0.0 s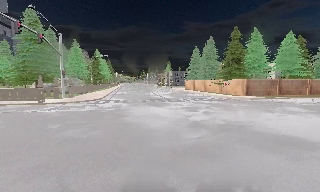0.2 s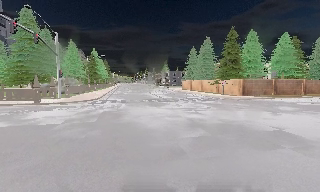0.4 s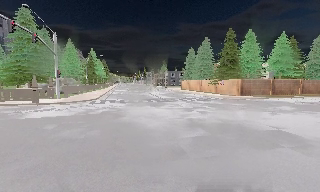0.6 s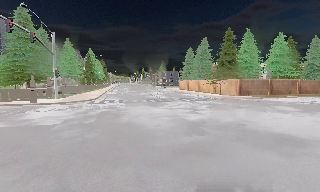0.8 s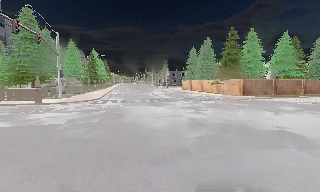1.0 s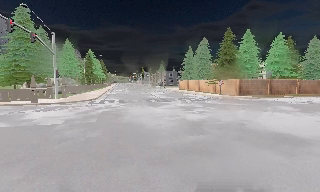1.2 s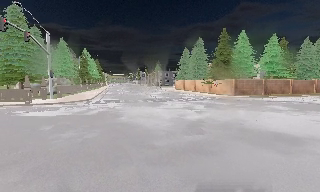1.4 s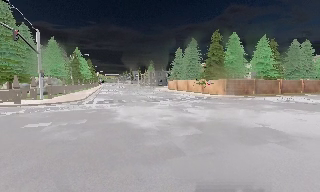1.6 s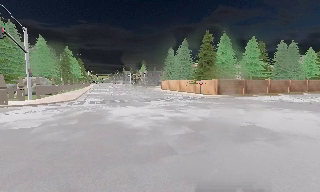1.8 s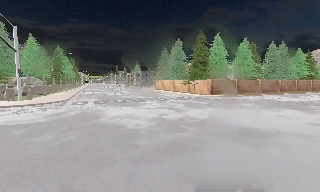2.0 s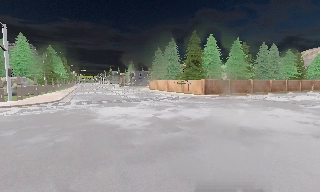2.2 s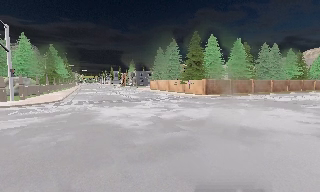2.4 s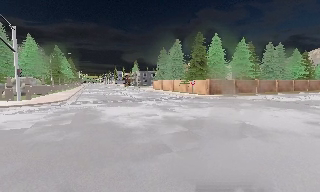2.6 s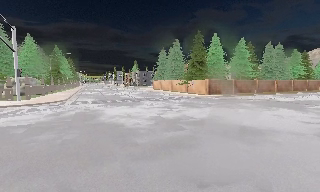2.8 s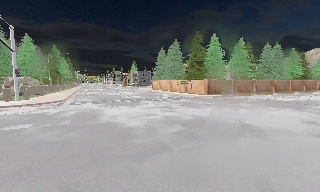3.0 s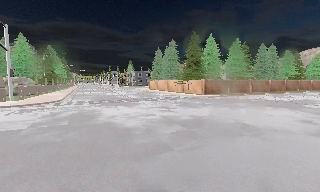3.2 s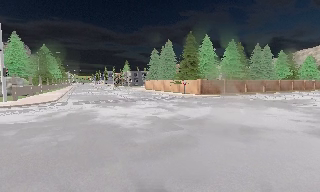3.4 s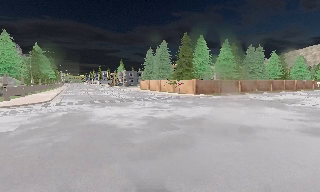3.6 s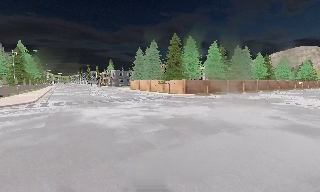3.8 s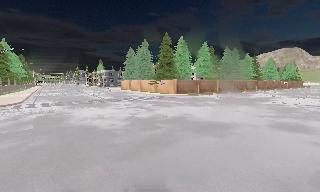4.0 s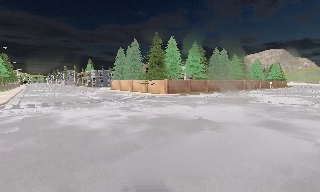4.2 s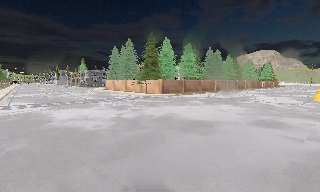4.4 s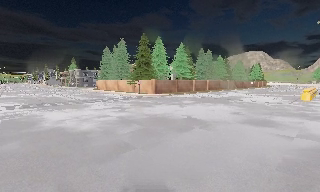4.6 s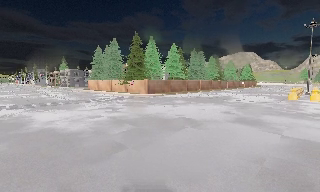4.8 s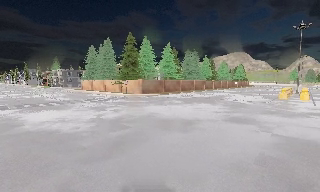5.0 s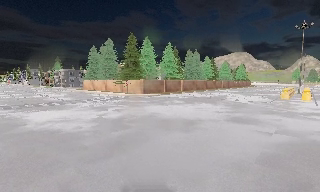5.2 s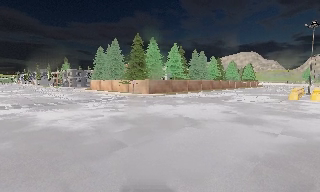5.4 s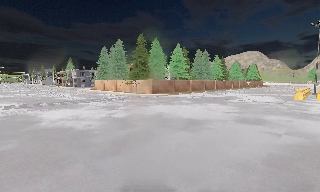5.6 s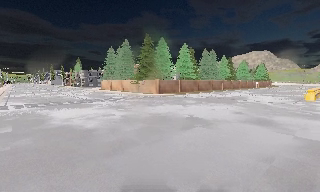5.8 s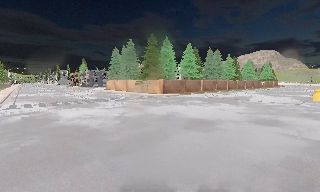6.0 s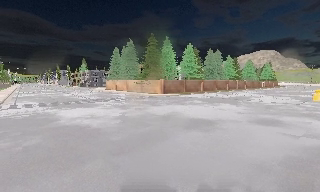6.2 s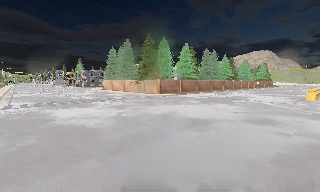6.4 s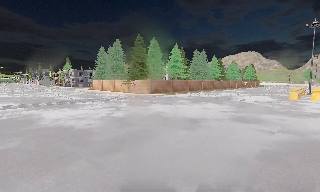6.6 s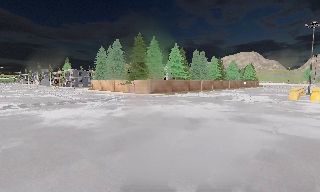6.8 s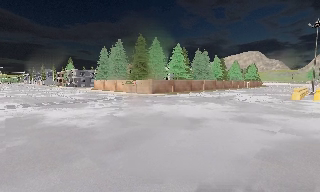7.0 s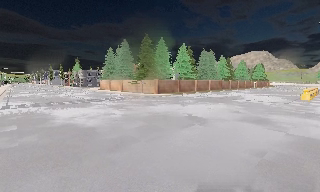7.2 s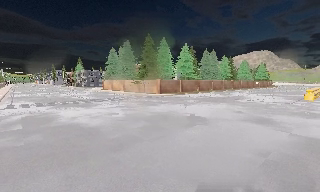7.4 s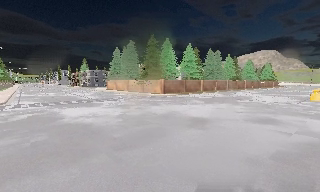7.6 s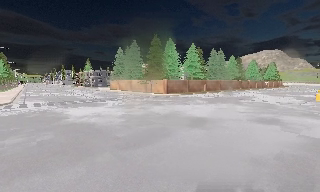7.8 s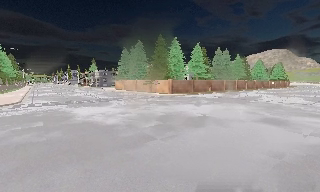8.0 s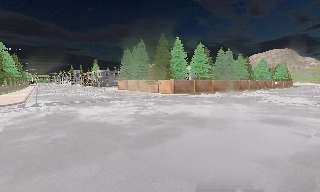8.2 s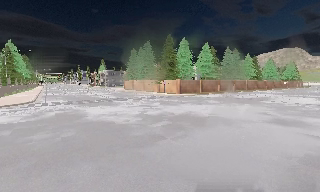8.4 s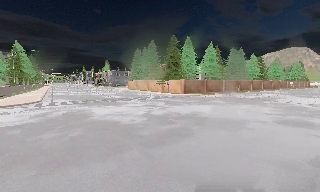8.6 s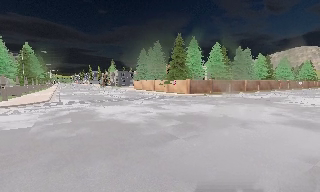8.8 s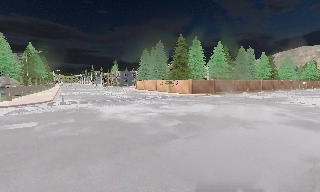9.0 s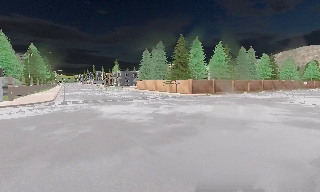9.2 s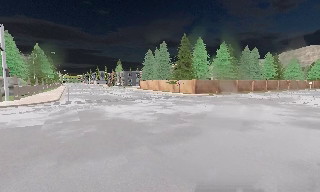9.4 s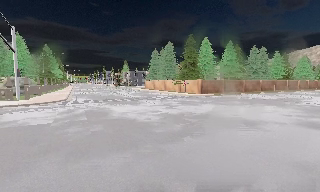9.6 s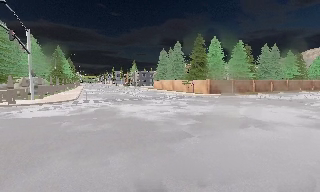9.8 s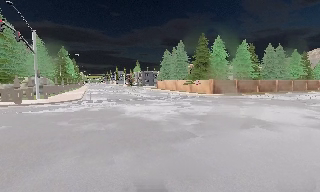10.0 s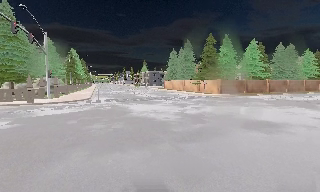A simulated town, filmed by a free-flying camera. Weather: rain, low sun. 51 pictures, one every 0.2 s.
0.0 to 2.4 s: The camera swings to its right by about 10 degrees, and the scene slides to the left.
2.4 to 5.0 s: The camera pans to its right, which is clockwise from overhead, by about 25 degrees. It travels to its left, about 0.5 m.
5.0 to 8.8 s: The camera swings to its left by about 15 degrees, and the scene slides to the right. It travels backward, about 1 m, so what stands in front gets smaller.
8.8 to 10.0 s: The camera pans to its left, which is counterclockwise from overhead, by about 10 degrees.
The film runs backward here.
